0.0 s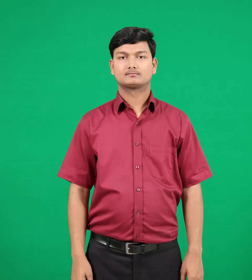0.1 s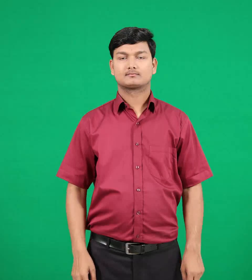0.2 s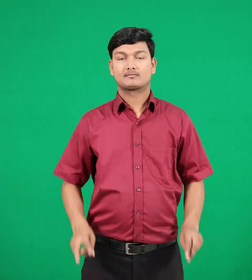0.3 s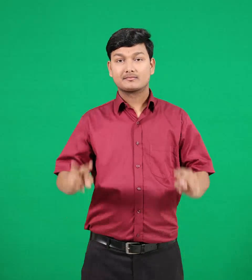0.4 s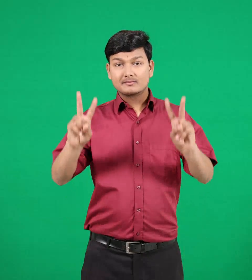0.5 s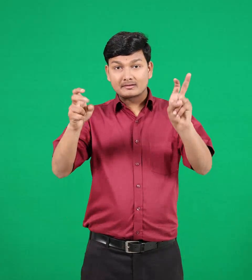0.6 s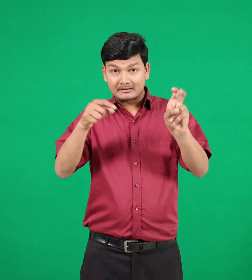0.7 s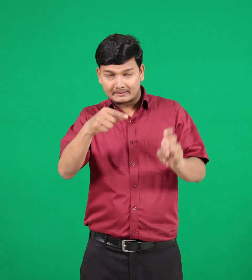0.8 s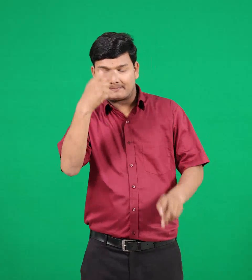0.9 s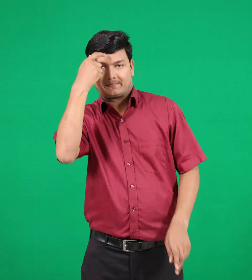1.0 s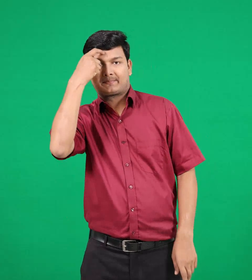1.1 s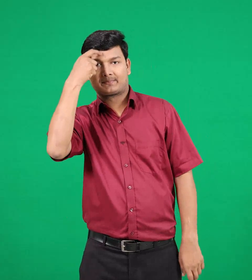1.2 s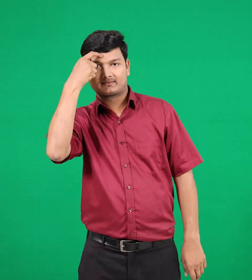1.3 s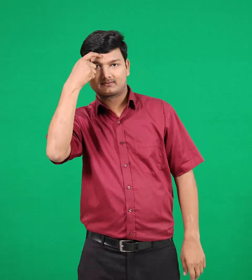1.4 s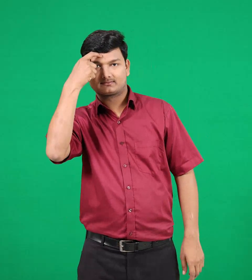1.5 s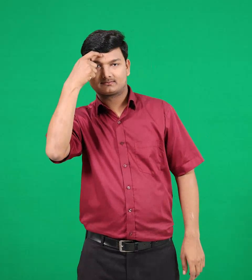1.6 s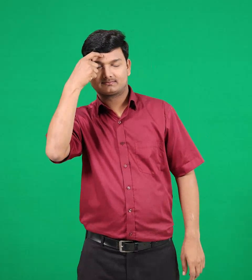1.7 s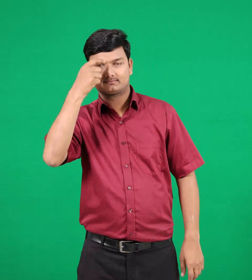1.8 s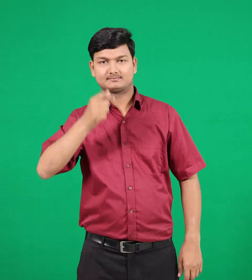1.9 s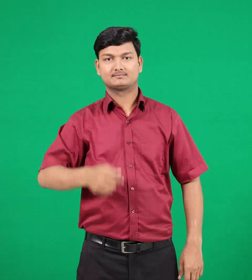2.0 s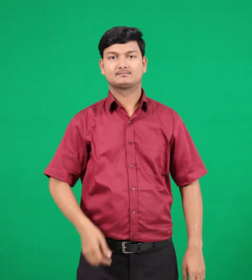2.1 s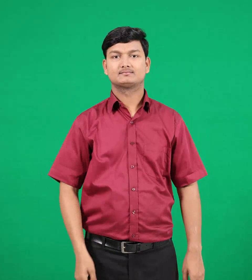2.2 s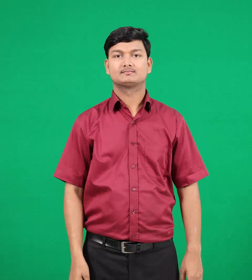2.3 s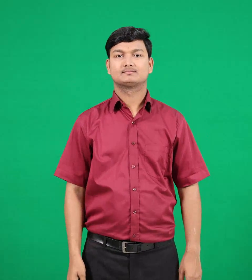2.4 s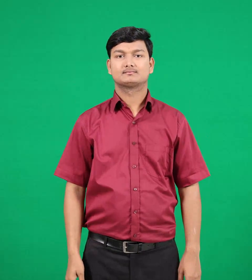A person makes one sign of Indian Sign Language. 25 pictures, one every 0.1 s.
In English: issue
